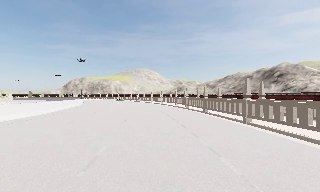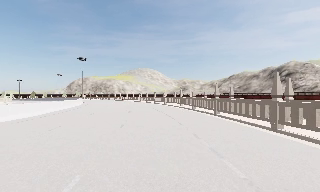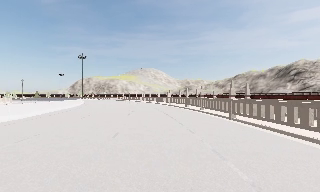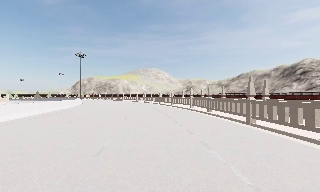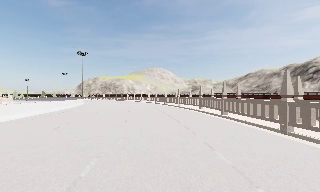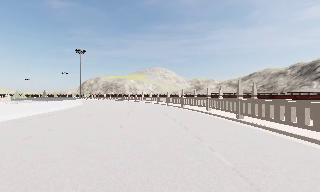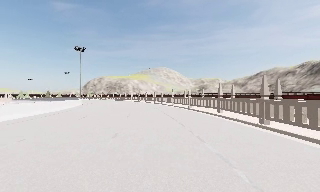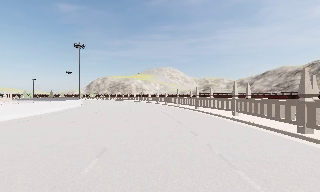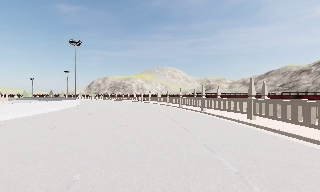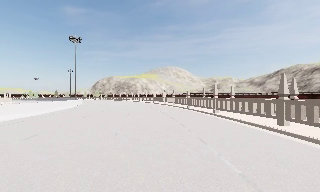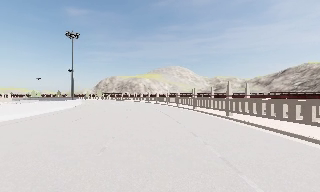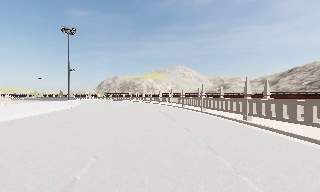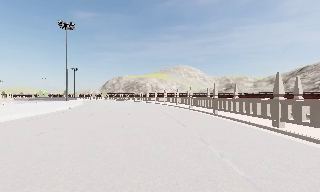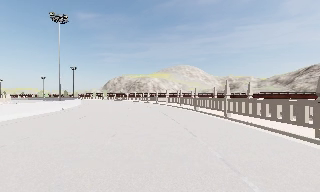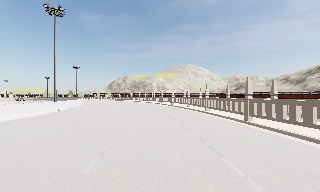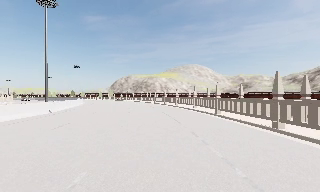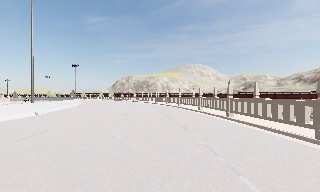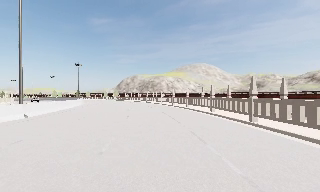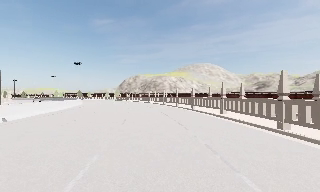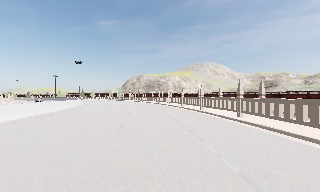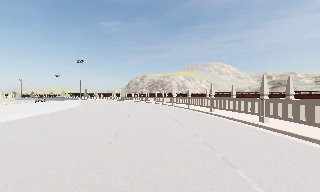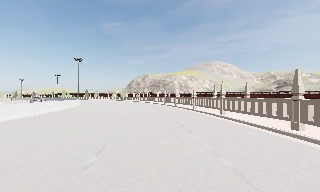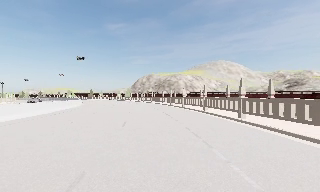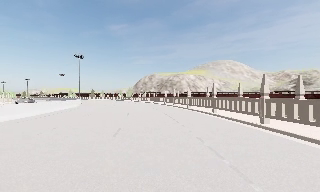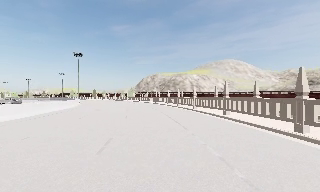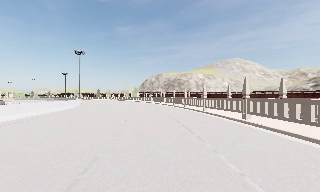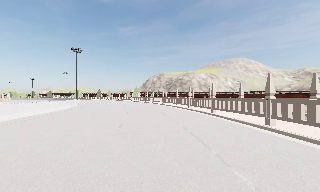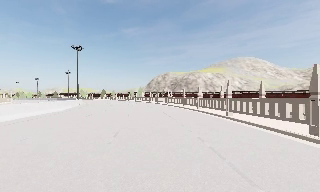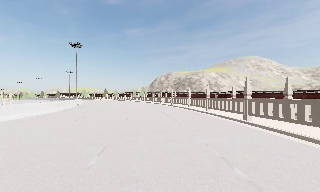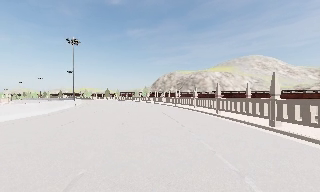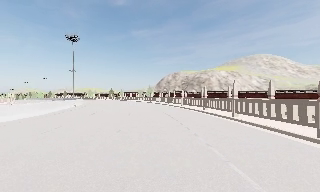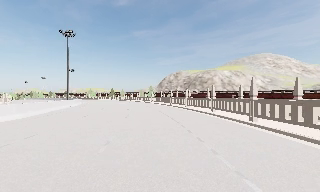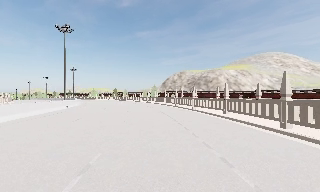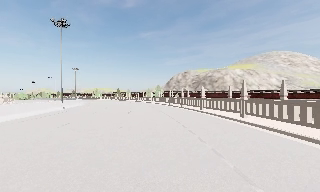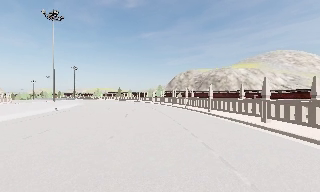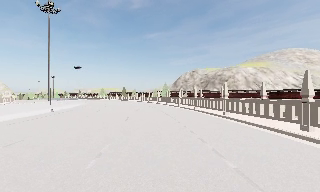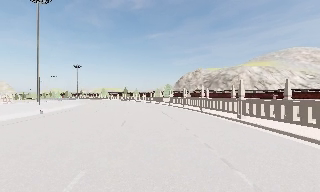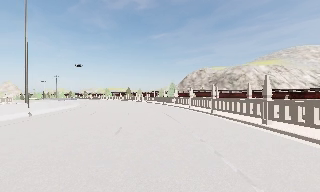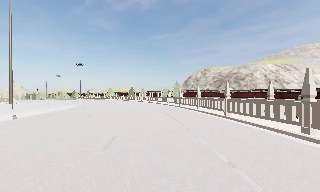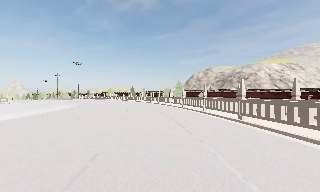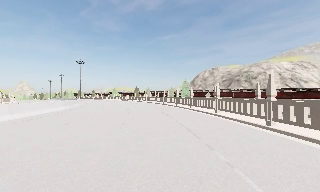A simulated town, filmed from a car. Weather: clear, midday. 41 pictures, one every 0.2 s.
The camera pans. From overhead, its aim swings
counterclockwise.
The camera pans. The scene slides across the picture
to the right.
0.0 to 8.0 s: The scene slides to the right, as the camera pans about 45 degrees to its left. It travels forward, about 85 m.
The film runs forward here.
